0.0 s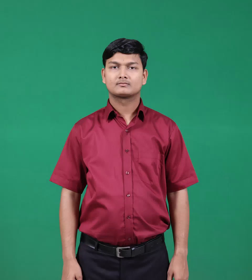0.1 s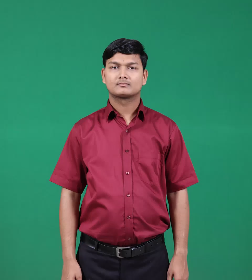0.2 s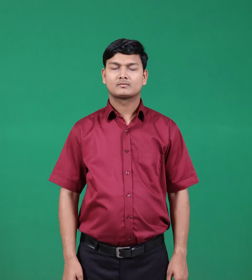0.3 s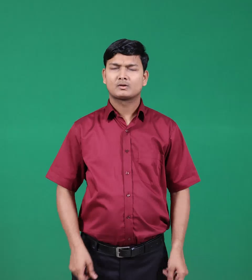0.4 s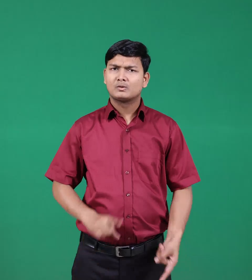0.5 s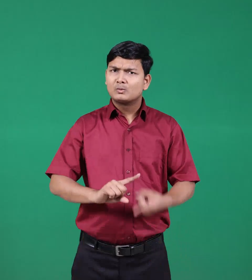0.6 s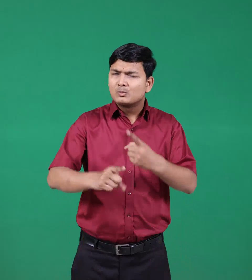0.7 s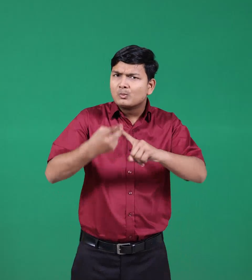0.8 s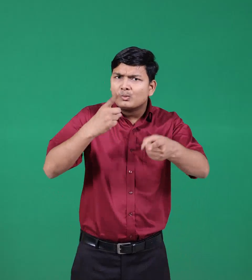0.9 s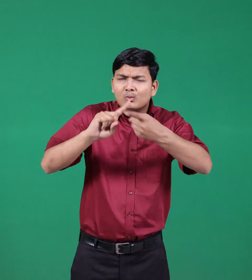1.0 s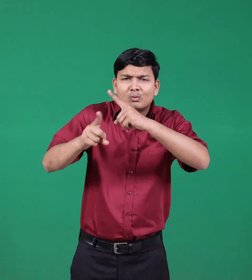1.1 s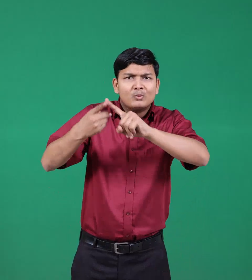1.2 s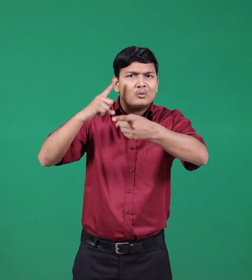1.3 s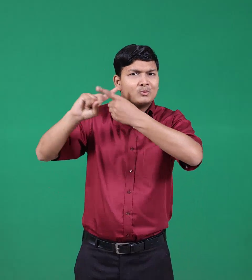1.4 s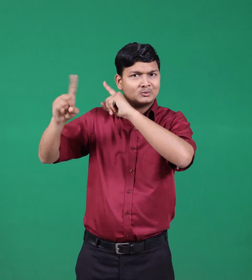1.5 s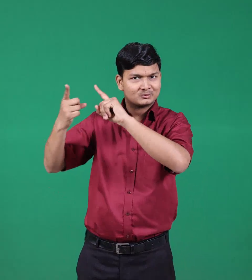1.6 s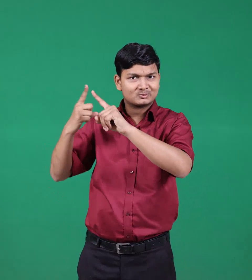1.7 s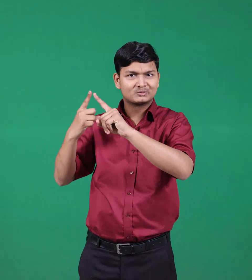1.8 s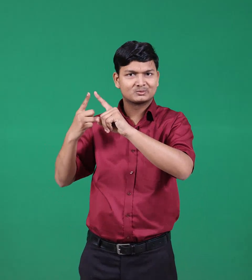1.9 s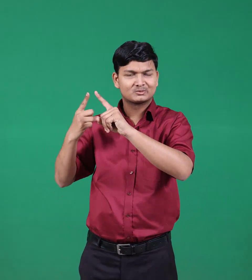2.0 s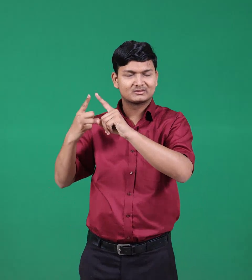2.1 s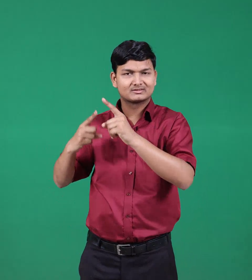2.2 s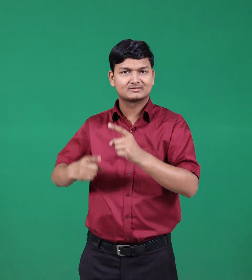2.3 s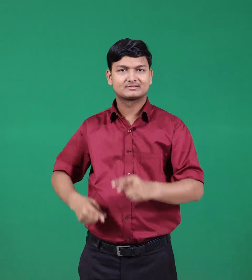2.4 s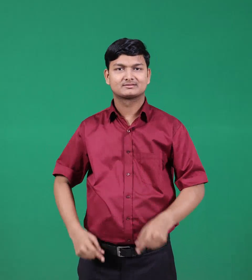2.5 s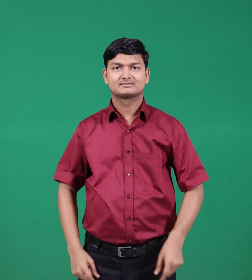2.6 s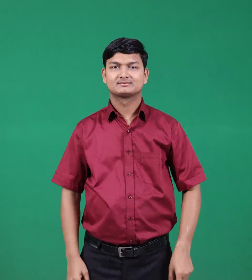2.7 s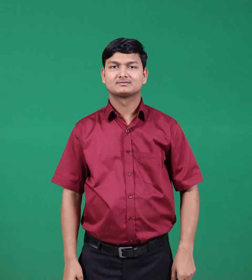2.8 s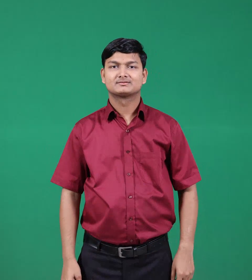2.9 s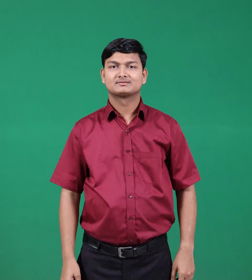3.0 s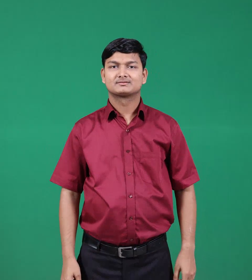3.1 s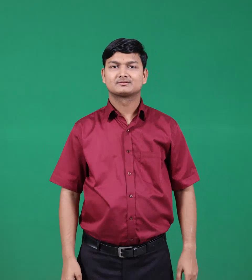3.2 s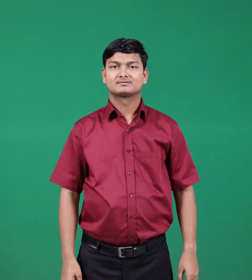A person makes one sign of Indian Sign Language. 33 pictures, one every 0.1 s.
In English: history
